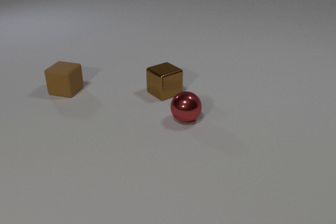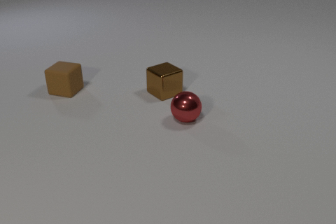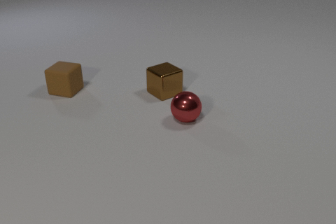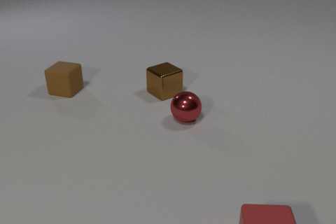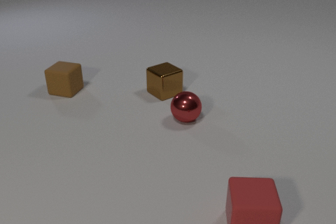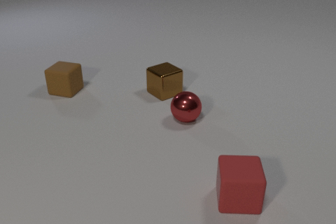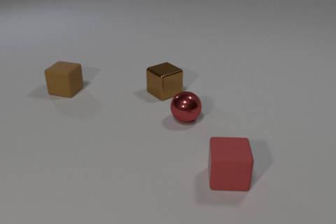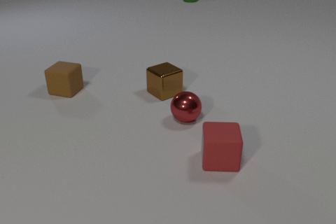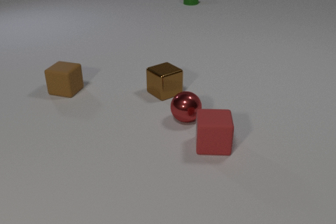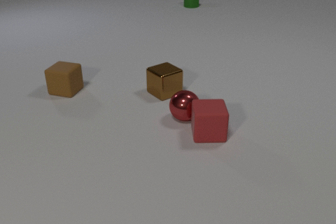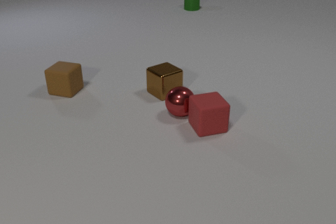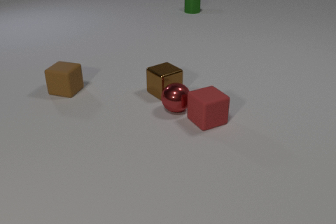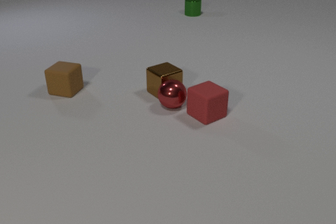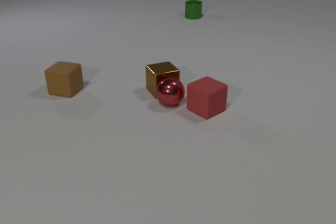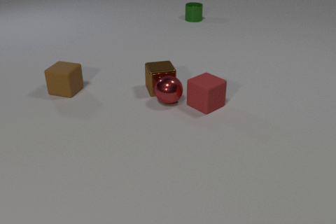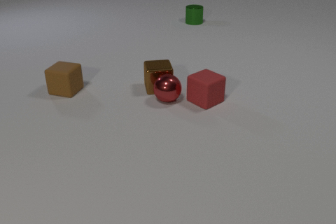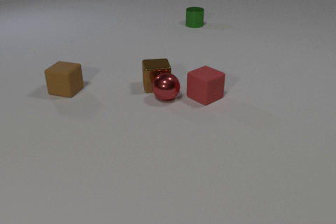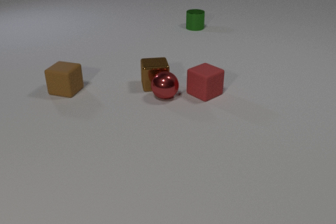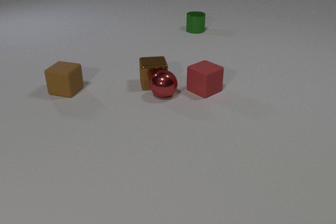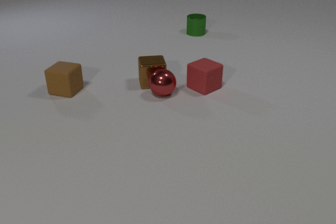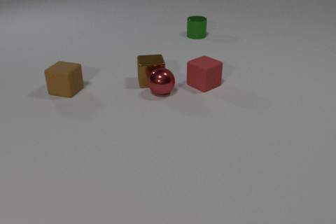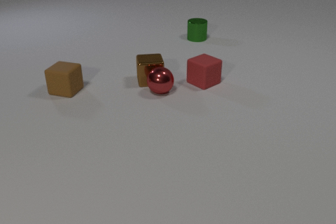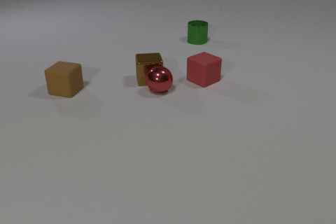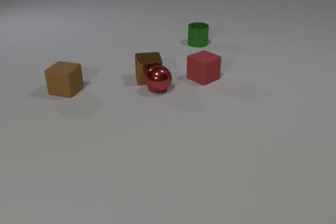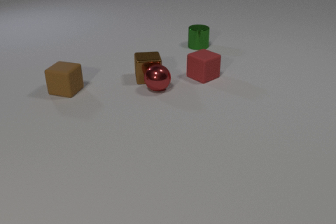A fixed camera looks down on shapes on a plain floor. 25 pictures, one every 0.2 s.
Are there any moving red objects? yes.
What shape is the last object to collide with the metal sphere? cube.
What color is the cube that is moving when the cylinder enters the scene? red.
0.0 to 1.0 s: The red rubber cube comes in at the bottom edge, slides away from the camera and to the left.
1.0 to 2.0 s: The red rubber cube slides away from the camera, spins so that its near face slides to the right, counterclockwise seen from above. The red metal sphere rolls away from the camera. The green metal cylinder comes in at the top edge, slides toward the camera. The red rubber cube and the red metal sphere collide.
2.0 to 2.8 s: The red rubber cube slides away from the camera, spins counterclockwise seen from above by about 30 degrees, its near face sliding to the right. The red metal sphere rolls away from the camera and to the left. The brown metal cube slides away from the camera, spins so that its near face slides to the left, clockwise seen from above. The green metal cylinder slides toward the camera. The red metal sphere and the brown metal cube collide.
2.8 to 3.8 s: The red rubber cube slides away from the camera. The red metal sphere rolls away from the camera. The brown metal cube slides away from the camera and to the left. The green metal cylinder slides toward the camera.
3.8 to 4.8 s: The red rubber cube slides away from the camera. The red metal sphere rolls away from the camera. The brown metal cube slides away from the camera. The green metal cylinder slides toward the camera.
